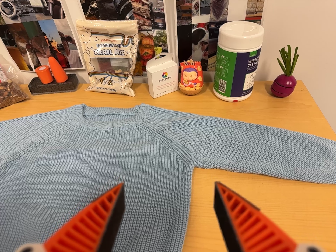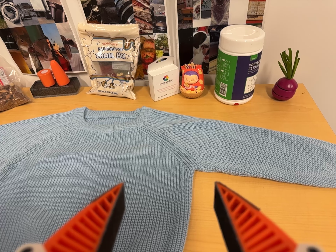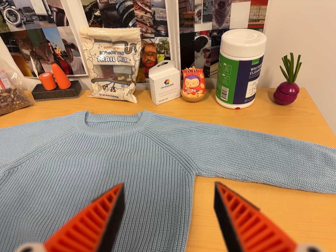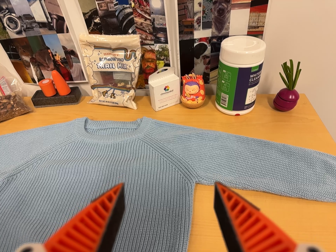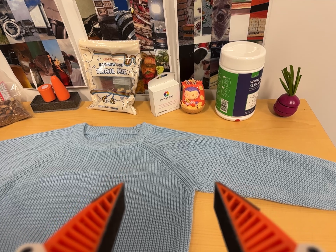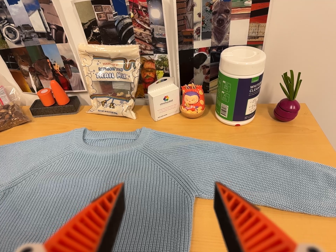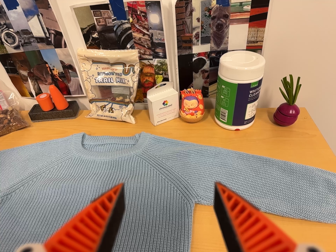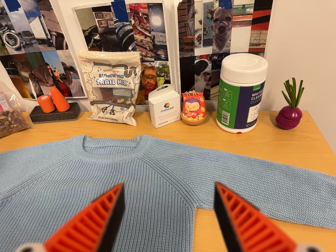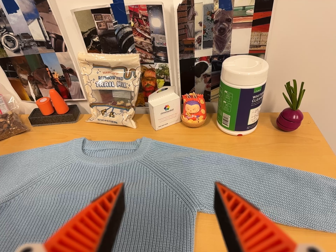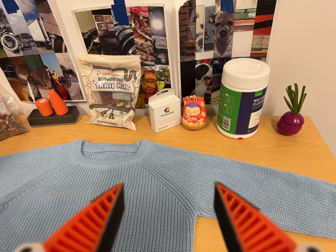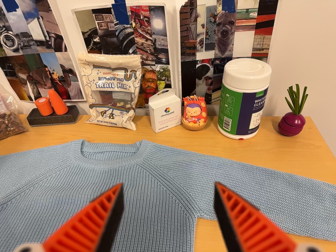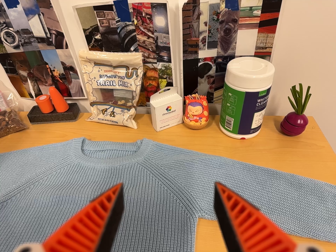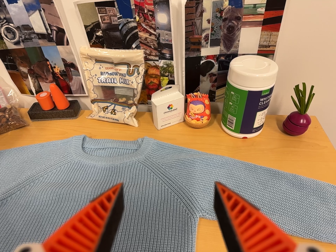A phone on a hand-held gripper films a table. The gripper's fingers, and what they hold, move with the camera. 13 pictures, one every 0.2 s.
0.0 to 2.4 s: The camera travels toward the top of its view, about 7 cm, so close, fixed things drift downward.
The film runs backward here.
